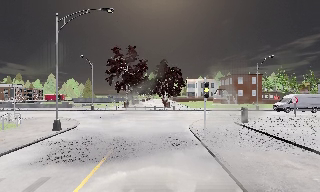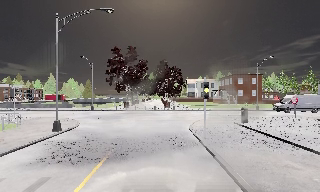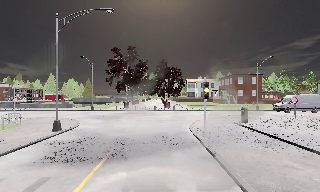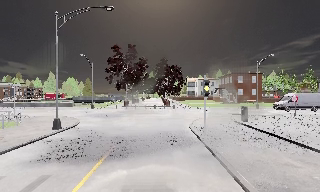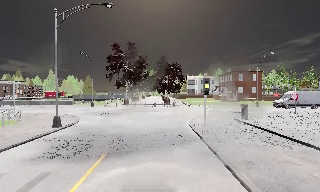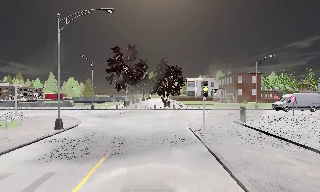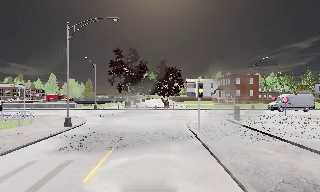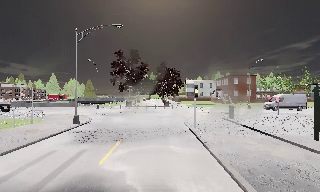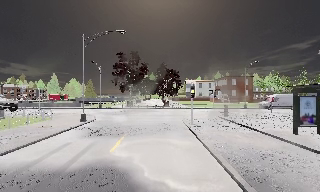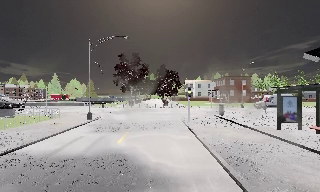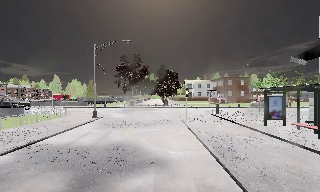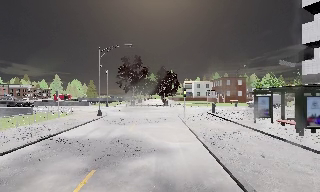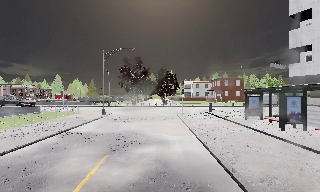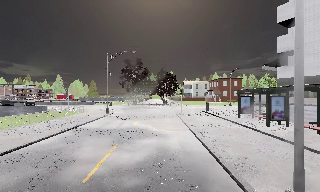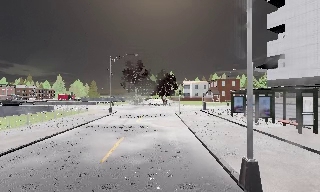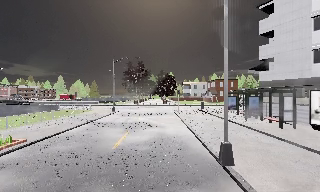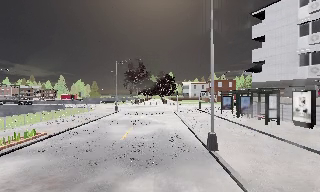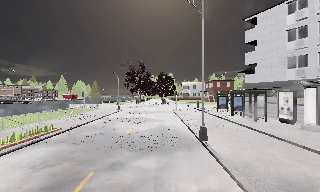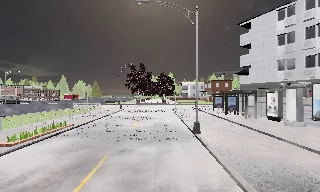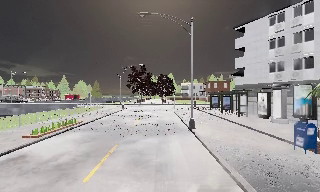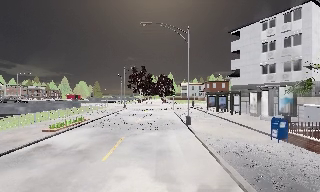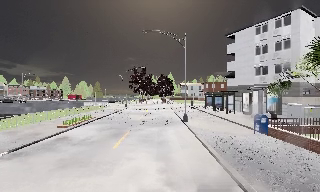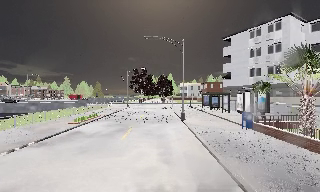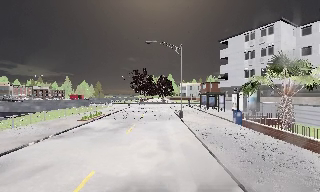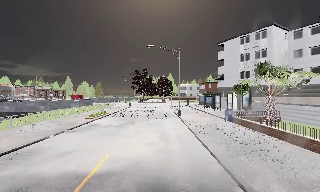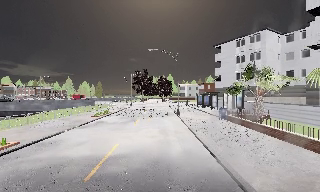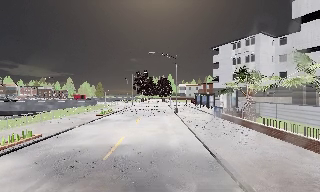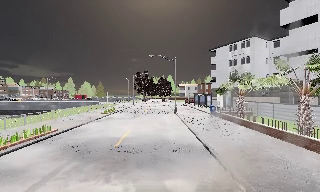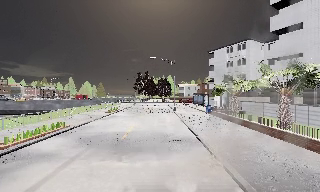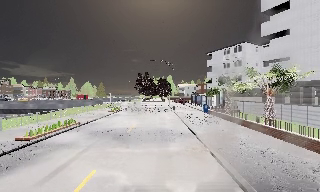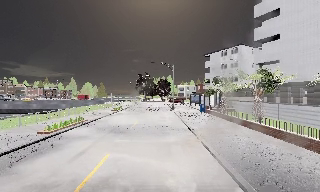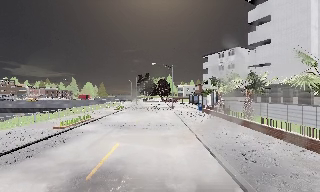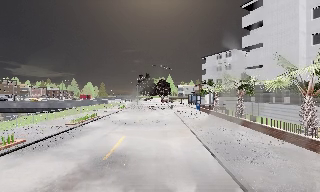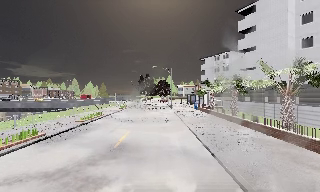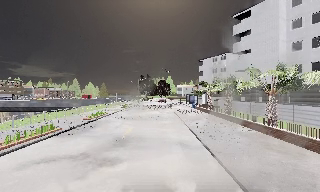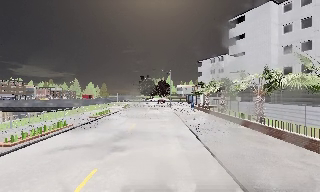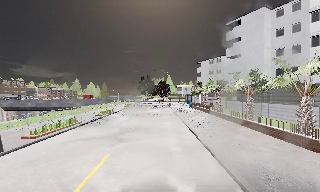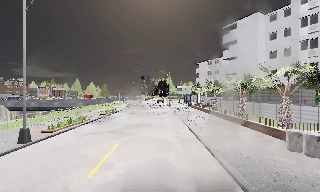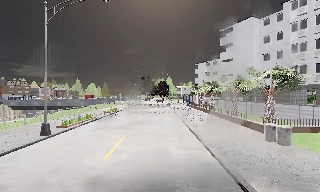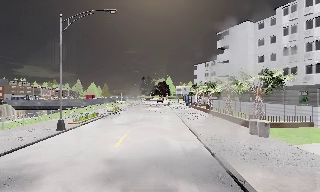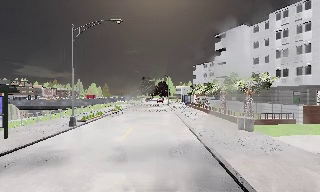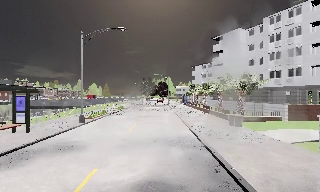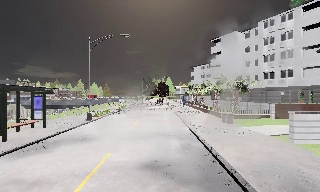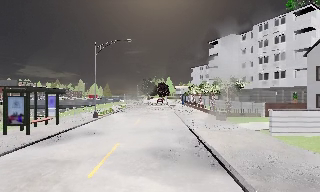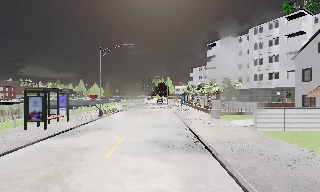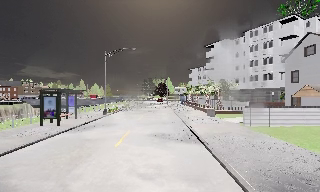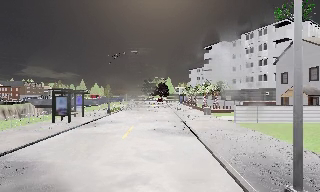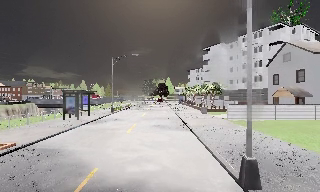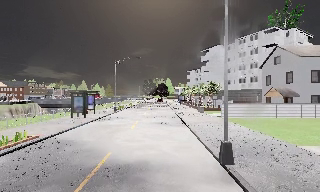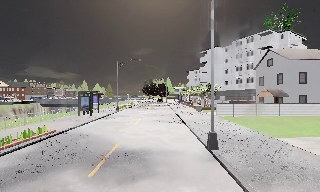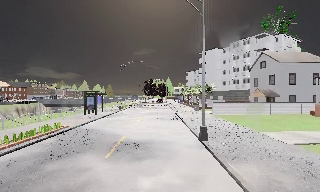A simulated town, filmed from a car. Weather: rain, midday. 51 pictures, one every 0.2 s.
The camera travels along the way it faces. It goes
backward.
0.0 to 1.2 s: The camera travels backward, about 1 m, so what stands in front gets smaller. It gains speed.
1.2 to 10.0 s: The camera travels backward, about 60 m, so what stands in front gets smaller.
The film runs backward here.
